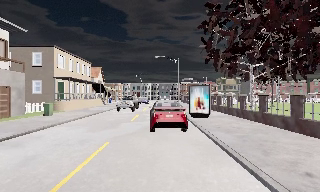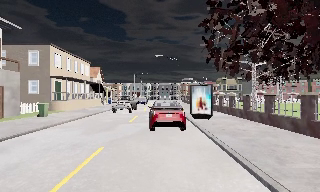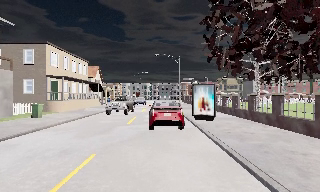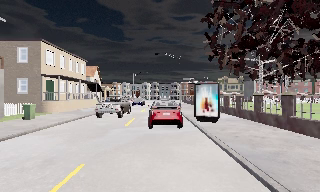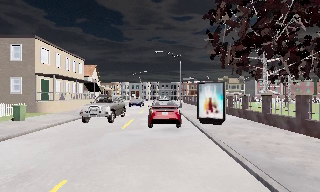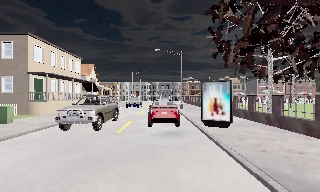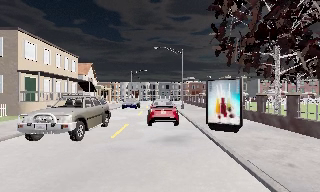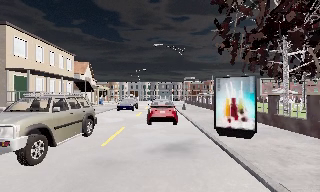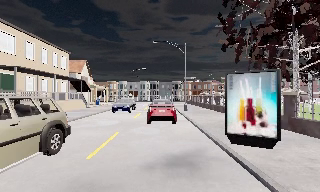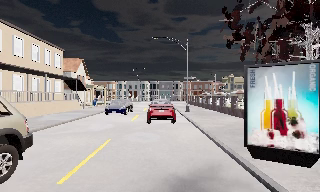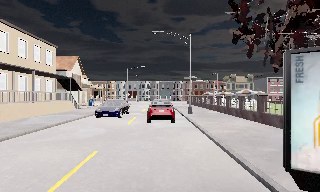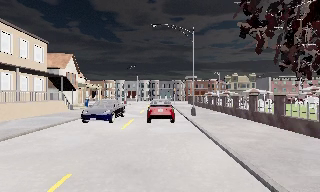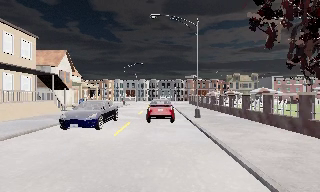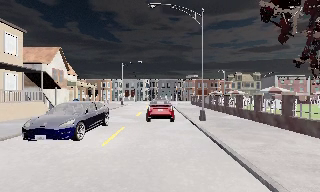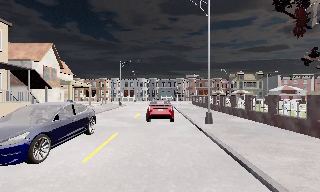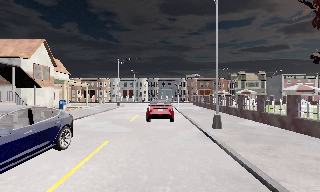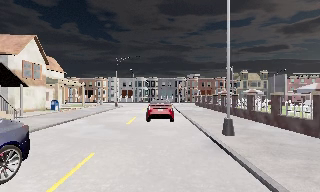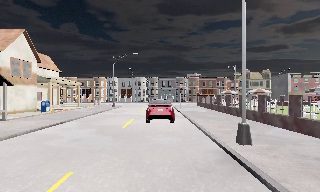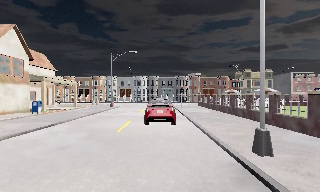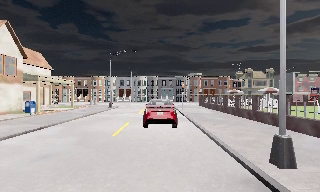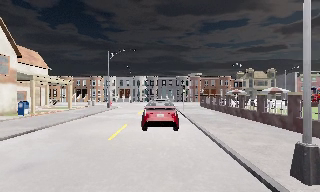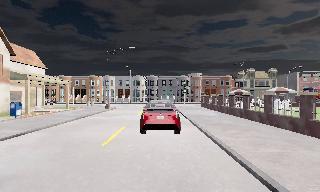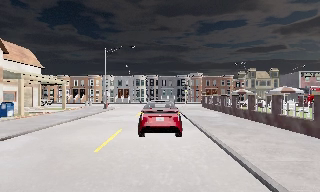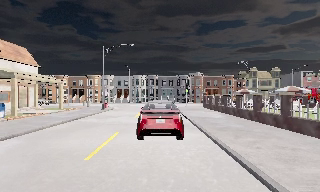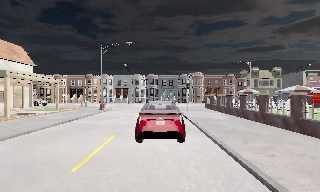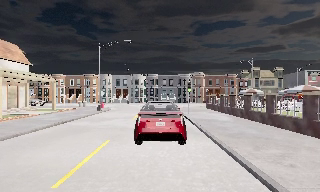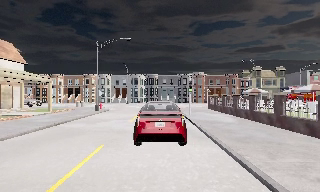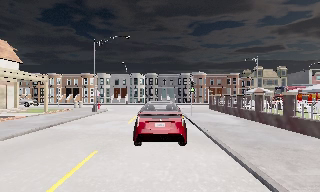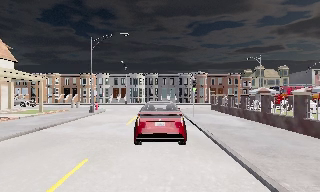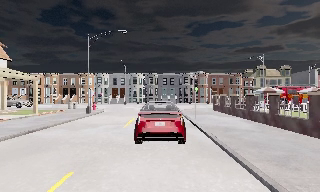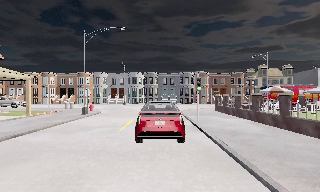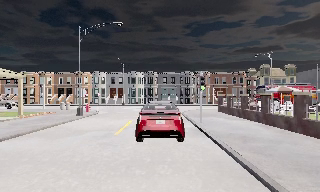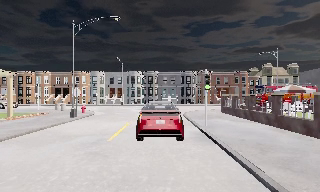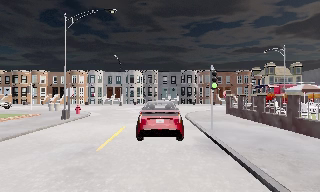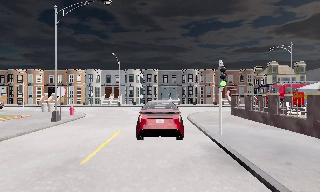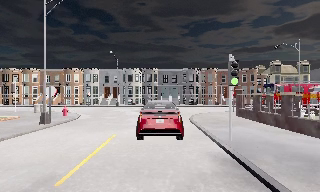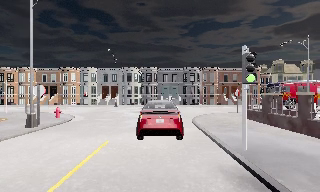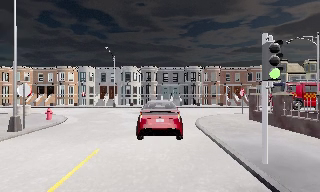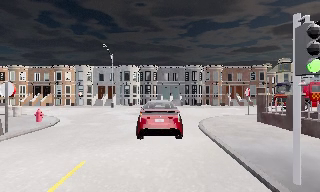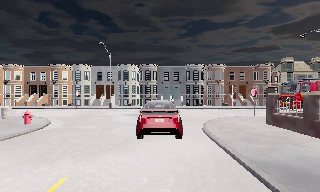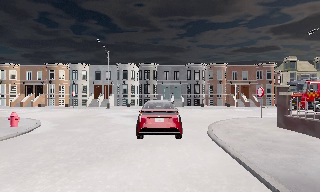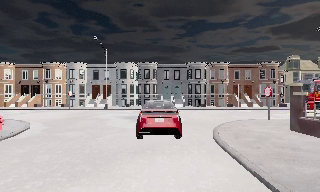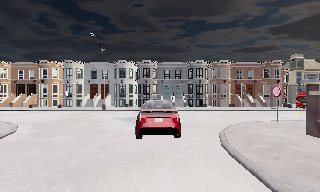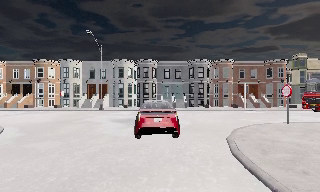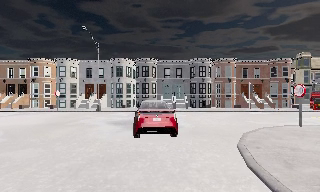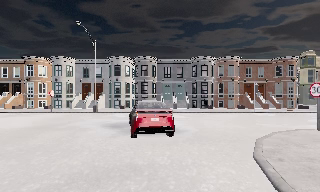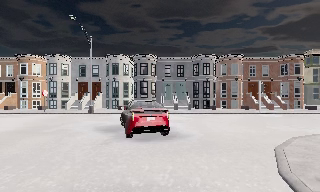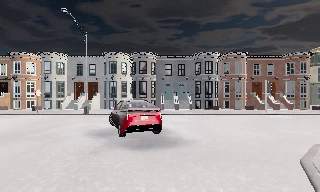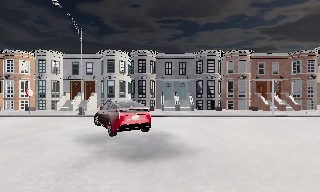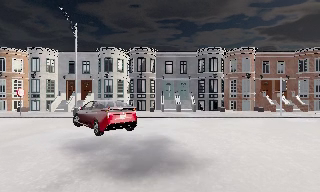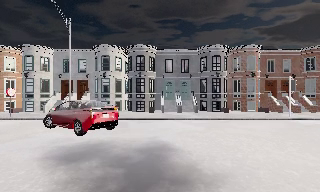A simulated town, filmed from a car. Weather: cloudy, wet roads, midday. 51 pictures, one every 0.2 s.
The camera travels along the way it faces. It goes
forward.
0.0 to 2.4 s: The camera travels forward, about 12 m, so what stands in front looms larger. It gains speed.
2.4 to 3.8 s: The camera travels forward, about 8 m, so what stands in front looms larger. It loses speed.
3.8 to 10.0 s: The camera travels forward, about 25 m, so what stands in front looms larger.
The film runs forward here.
